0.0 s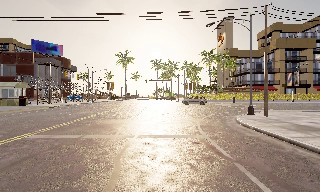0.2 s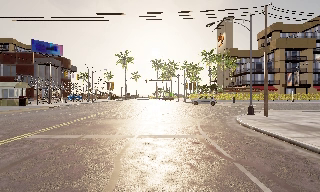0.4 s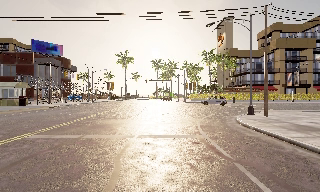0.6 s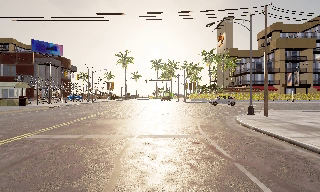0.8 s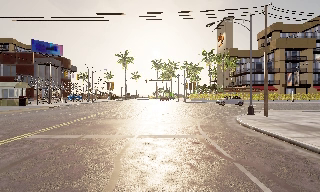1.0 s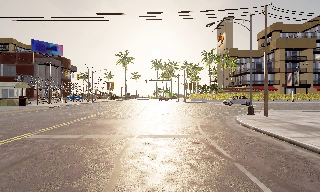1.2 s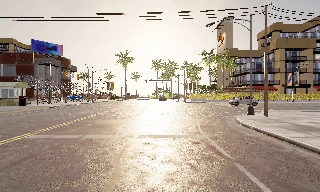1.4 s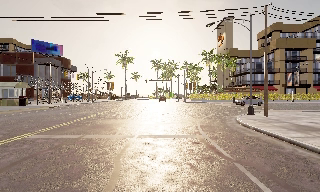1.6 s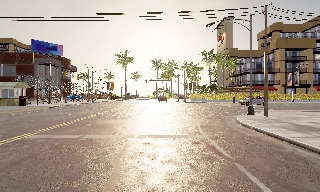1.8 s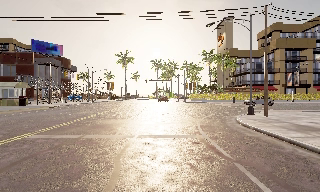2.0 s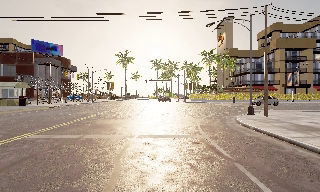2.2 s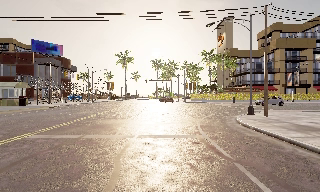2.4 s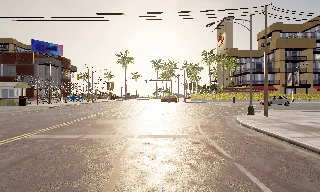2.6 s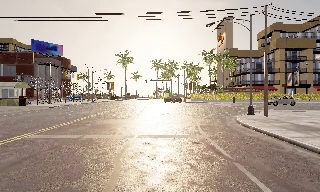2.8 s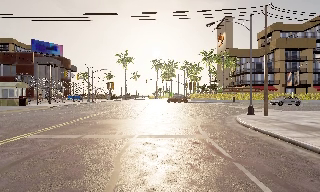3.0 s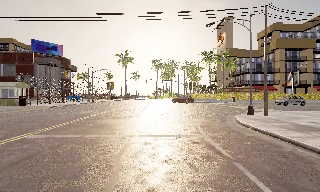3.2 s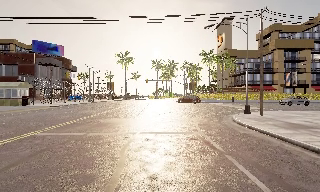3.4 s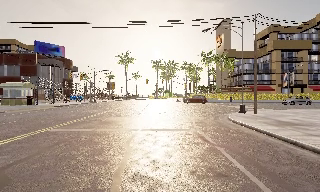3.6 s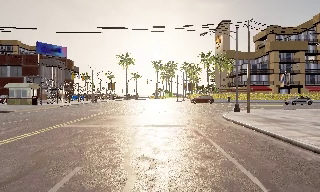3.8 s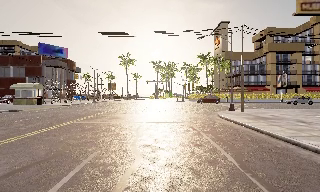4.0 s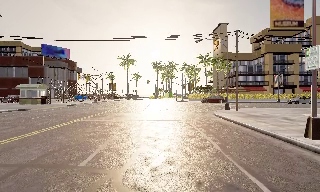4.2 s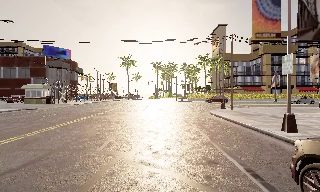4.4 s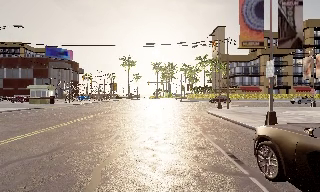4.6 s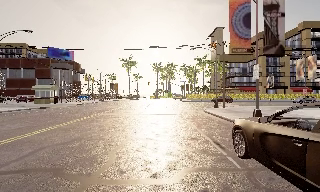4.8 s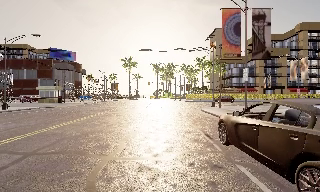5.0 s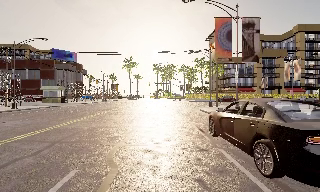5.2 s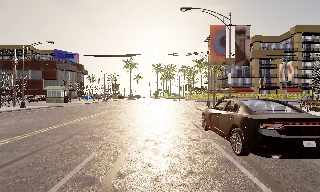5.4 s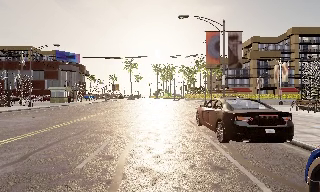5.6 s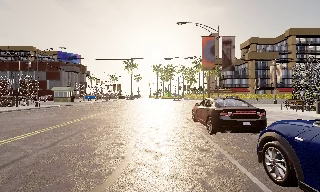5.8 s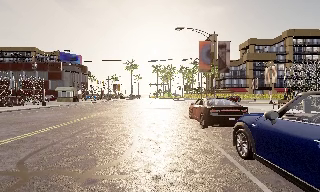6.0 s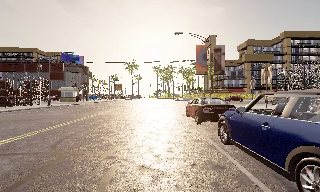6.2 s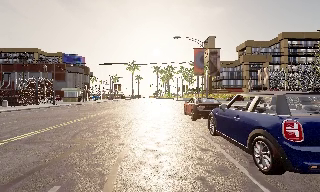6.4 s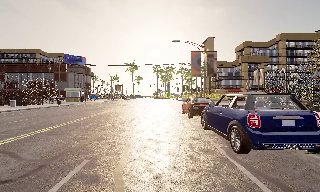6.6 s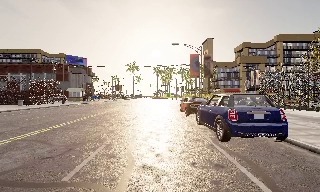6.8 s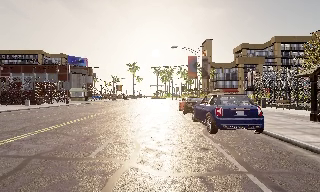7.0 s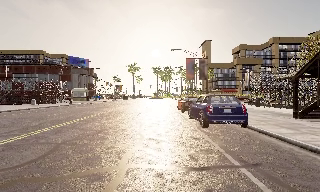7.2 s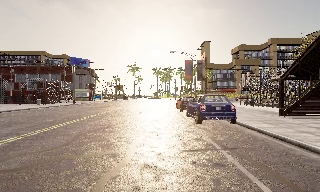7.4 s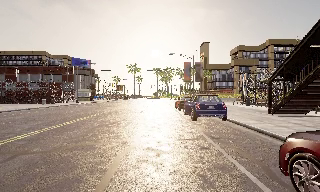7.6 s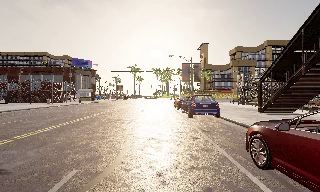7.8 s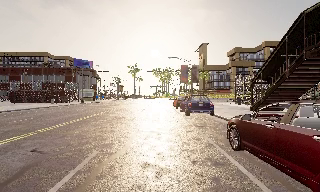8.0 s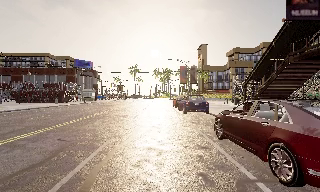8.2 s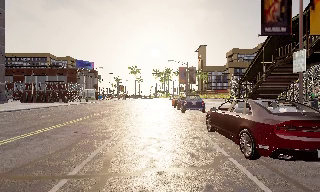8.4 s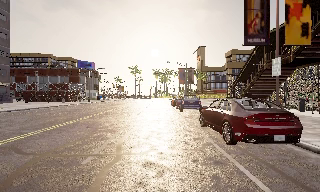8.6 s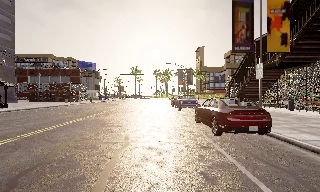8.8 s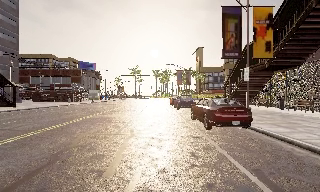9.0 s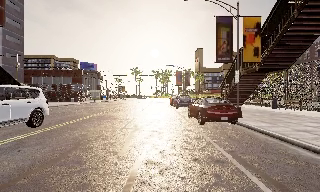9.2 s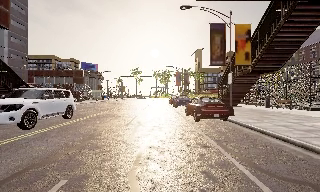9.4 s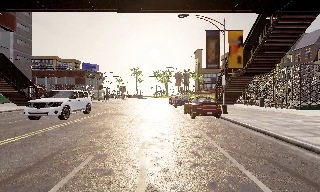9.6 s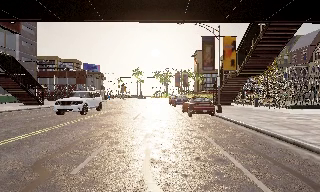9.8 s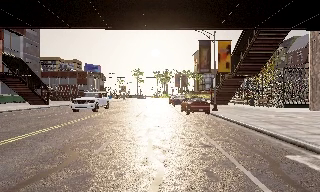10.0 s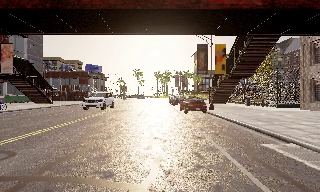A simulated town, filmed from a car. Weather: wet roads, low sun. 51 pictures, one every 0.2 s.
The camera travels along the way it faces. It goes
backward.
0.0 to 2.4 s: The camera keeps its place and its aim.
2.4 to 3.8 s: The camera travels backward, about 3 m, so what stands in front gets smaller. It gains speed.
3.8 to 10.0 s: The camera travels backward, about 35 m, so what stands in front gets smaller.
The film runs backward here.
